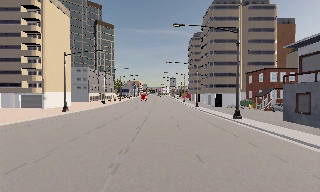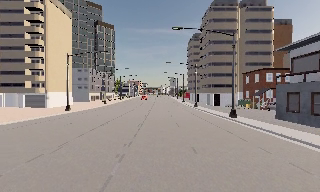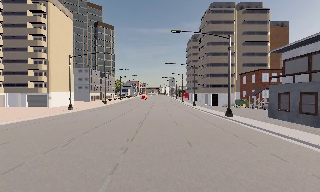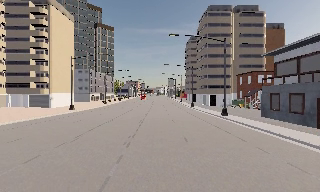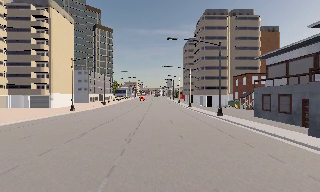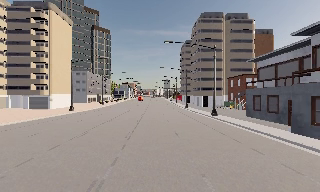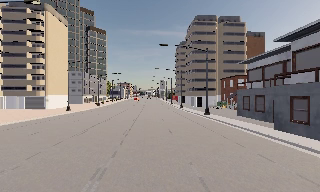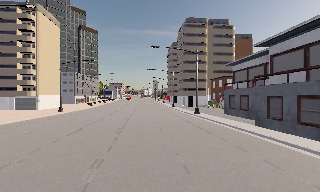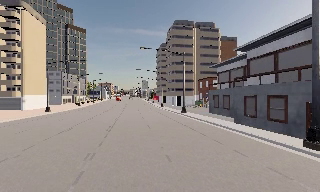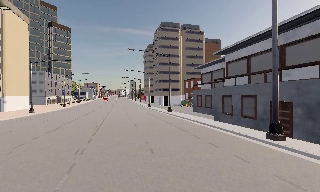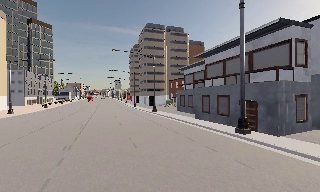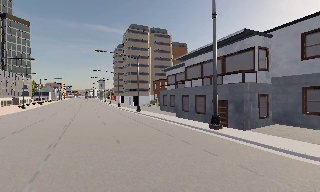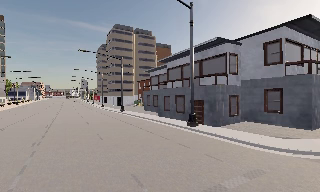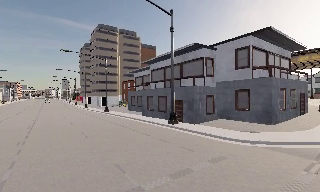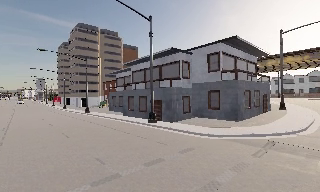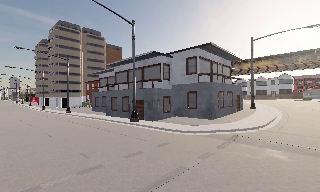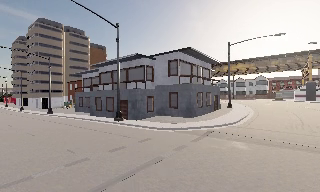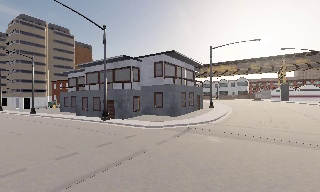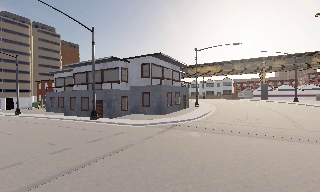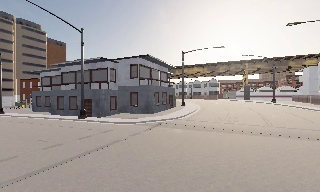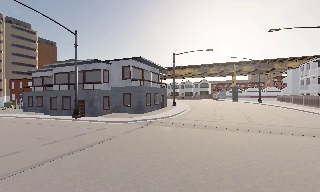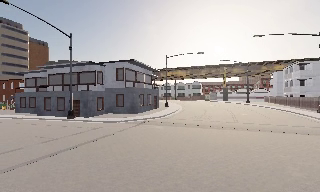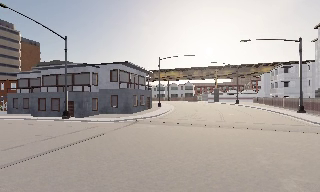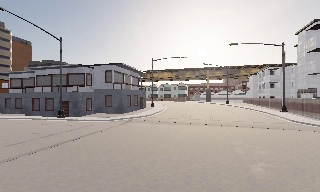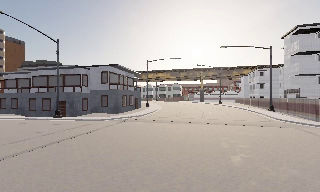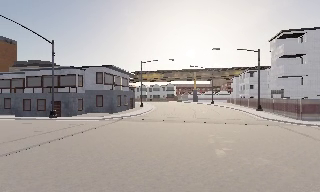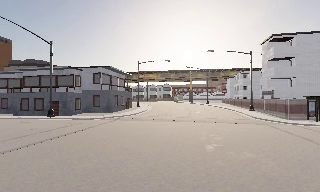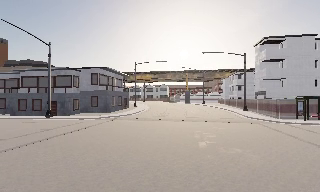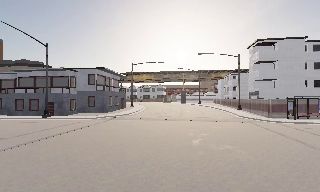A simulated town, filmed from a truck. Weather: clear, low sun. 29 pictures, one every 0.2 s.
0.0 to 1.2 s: The camera travels backward, about 6 m, so what stands in front gets smaller.
1.2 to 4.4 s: The scene slides to the left, as the camera pans about 70 degrees to its right. It travels backward, about 16 m.
4.4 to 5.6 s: The camera travels backward, about 4.5 m, so what stands in front gets smaller. It loses speed.
The film runs backward here.
